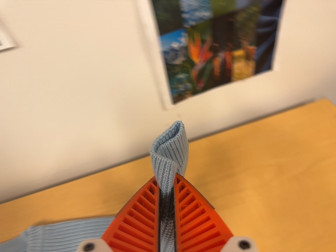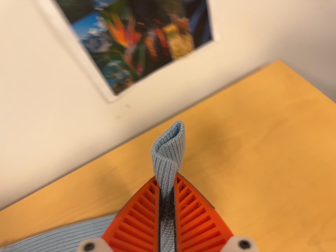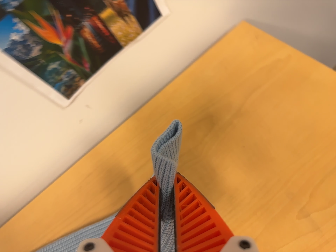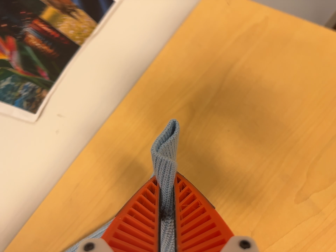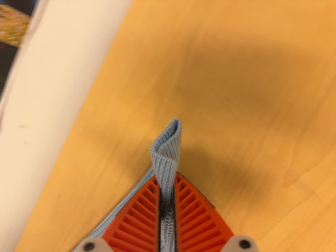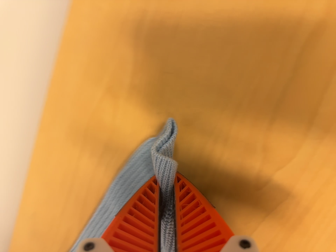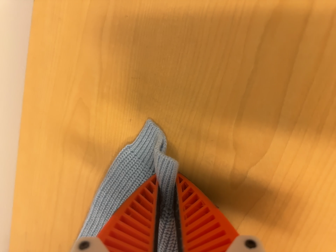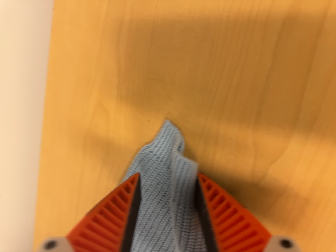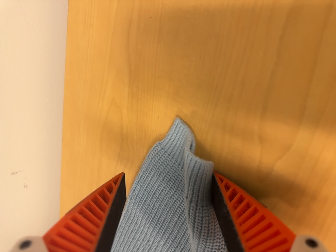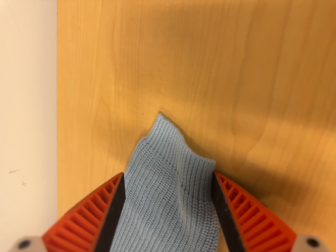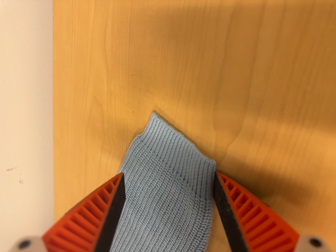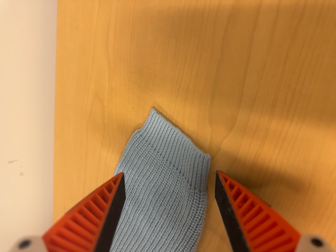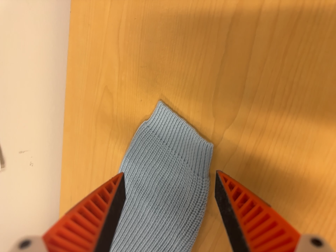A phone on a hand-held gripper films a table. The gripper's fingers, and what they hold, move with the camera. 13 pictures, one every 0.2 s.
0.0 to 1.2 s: The camera travels to its right and forward, about 34 cm, so close, fixed things drift to the left. Its aim tips toward the bottom of its view by about 20 degrees. It rolls about its line of sight by about 60 degrees, and the scene rotates counterclockwise.
1.2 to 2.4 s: The camera travels backward, about 7 cm, so what stands in front gets smaller.
The film runs backward here.
